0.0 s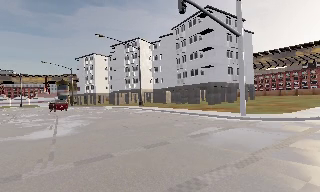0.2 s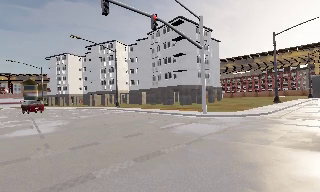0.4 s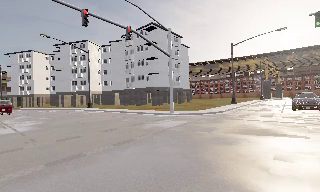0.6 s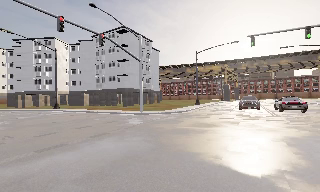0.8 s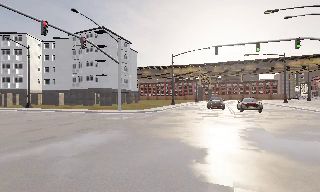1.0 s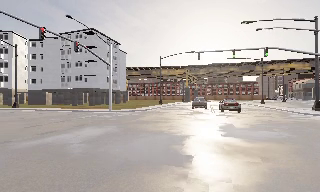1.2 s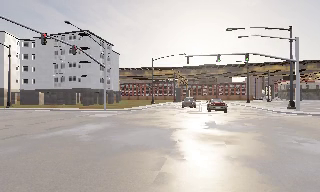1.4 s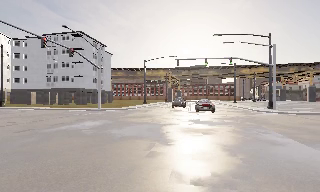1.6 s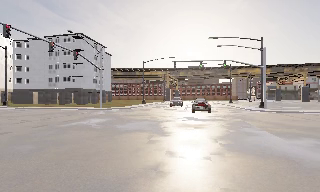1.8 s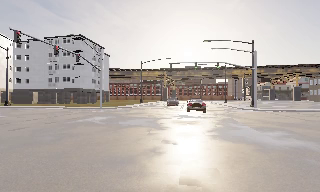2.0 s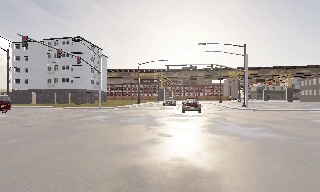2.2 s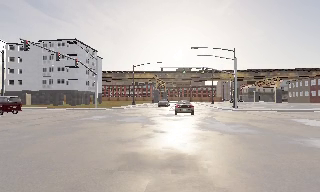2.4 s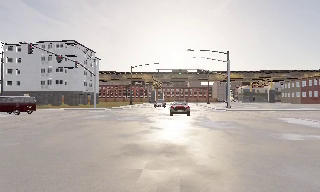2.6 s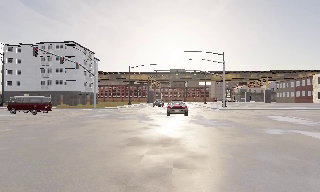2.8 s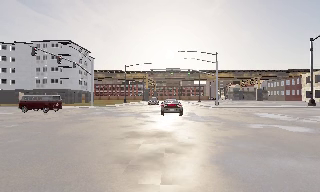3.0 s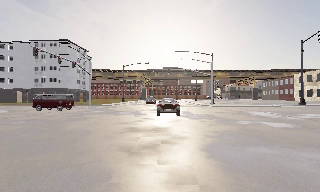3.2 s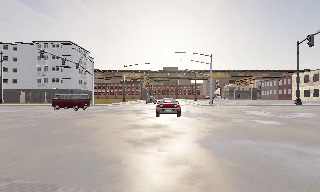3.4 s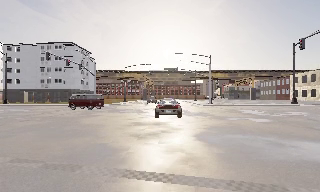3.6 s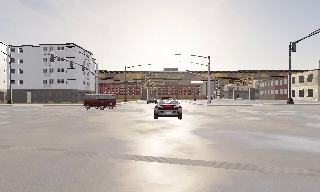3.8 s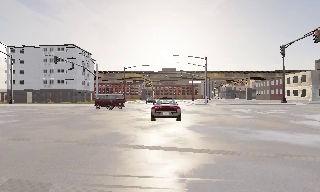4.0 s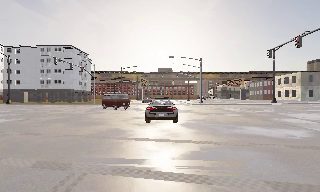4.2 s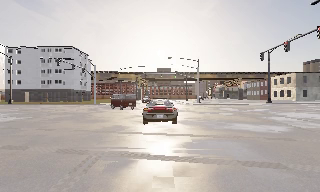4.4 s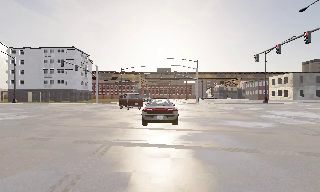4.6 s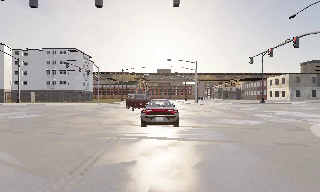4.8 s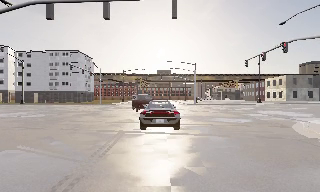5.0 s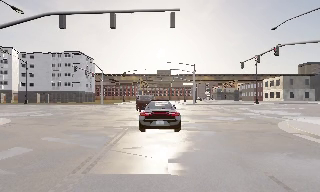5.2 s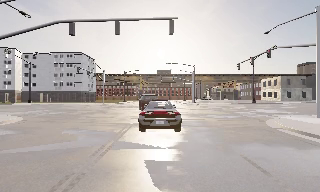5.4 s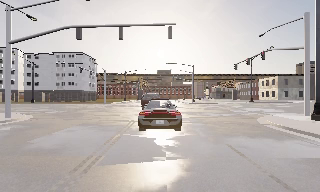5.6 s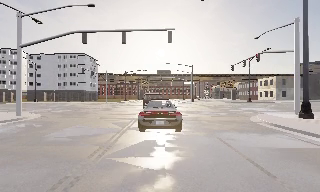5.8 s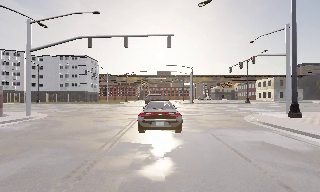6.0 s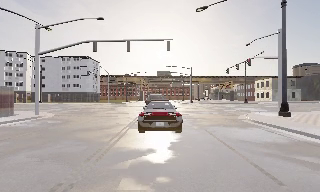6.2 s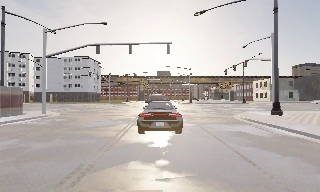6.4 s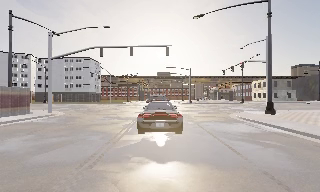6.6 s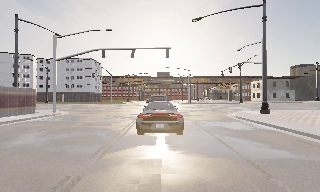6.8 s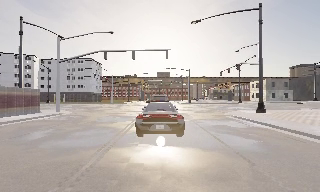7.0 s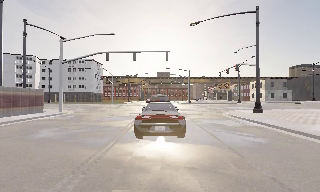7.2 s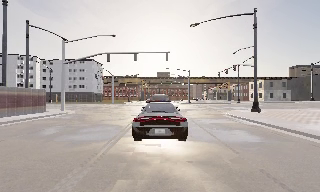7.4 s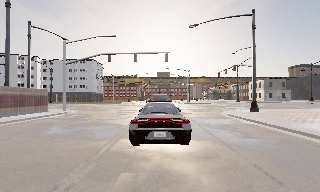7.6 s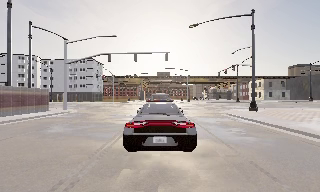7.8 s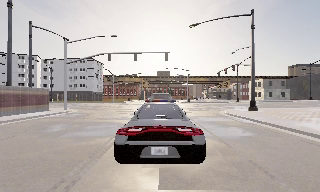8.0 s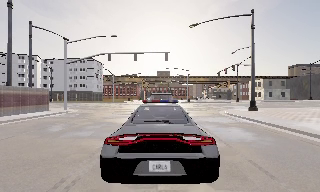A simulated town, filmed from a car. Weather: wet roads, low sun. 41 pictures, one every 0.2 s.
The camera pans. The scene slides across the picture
to the left.
The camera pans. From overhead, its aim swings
clockwise.
0.0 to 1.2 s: The camera pans to its right, which is clockwise from overhead, by about 45 degrees. It travels backward, about 9 m.
1.2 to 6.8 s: The camera swings to its right by about 15 degrees, and the scene slides to the left. It travels backward, about 25 m, so what stands in front gets smaller.
6.8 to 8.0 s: The camera travels backward, about 1.5 m, so what stands in front gets smaller. It loses speed.
The film runs backward here.
